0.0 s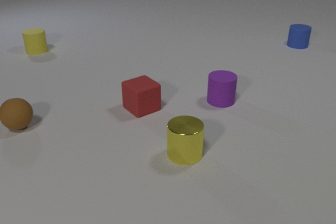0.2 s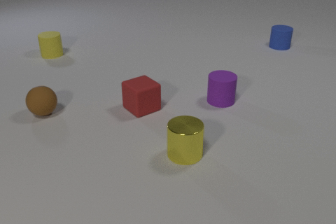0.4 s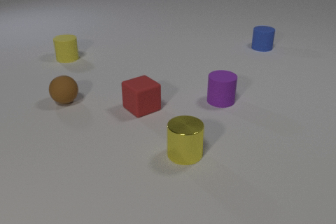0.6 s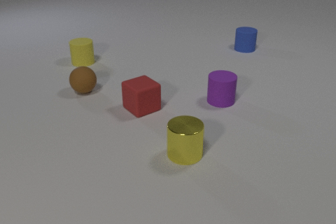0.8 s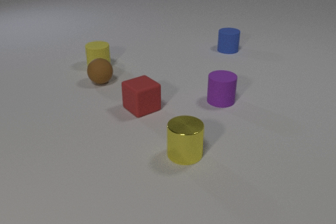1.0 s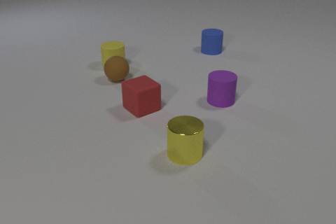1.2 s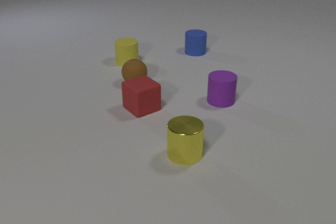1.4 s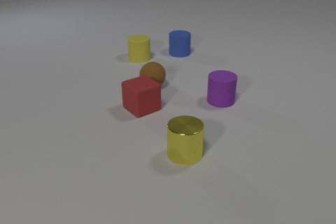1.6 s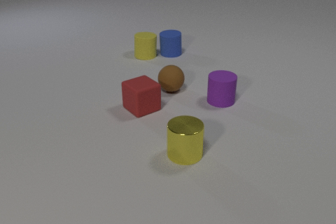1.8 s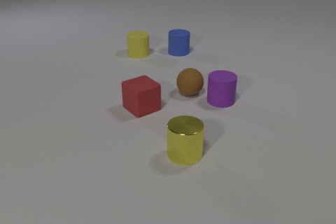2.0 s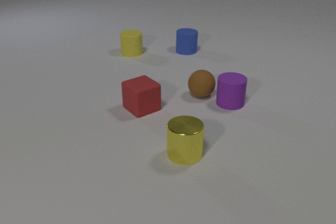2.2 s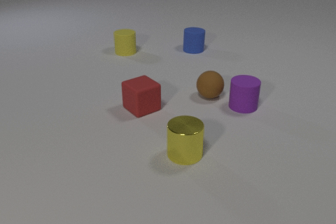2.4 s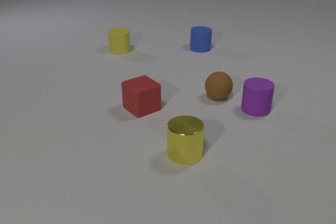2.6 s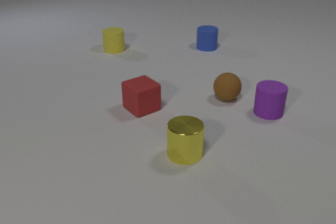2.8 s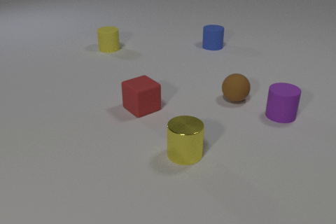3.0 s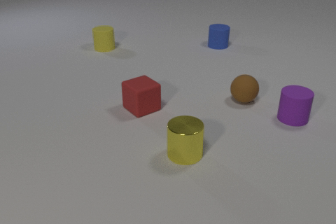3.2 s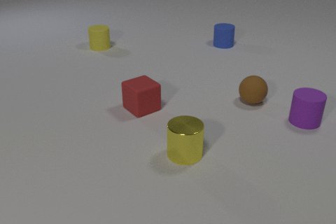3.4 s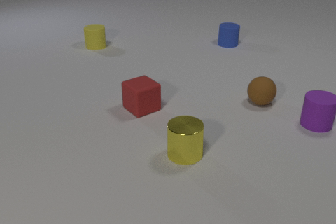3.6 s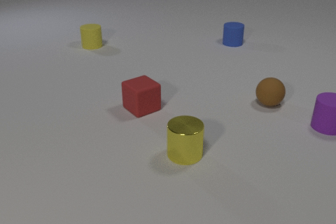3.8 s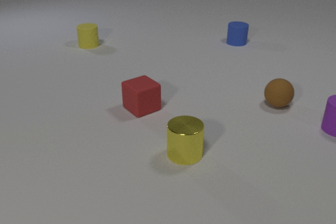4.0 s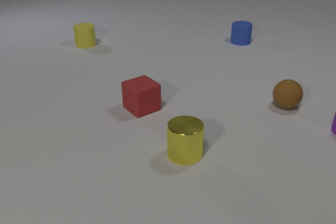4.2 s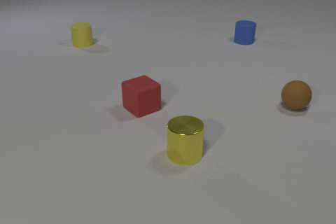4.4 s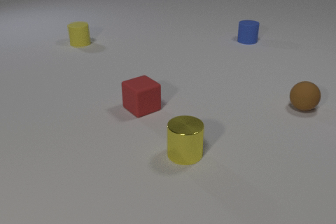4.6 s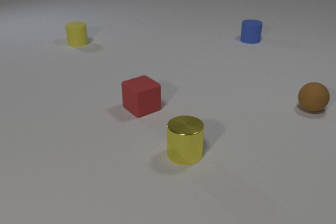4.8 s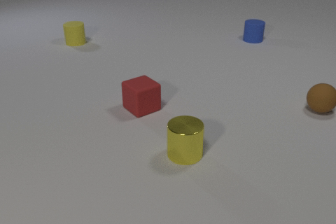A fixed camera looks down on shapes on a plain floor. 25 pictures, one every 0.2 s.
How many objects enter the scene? 0.
Are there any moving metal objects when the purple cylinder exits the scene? no.
What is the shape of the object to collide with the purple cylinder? sphere.
0.0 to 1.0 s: The yellow rubber cylinder slides to the right and toward the camera. The brown rubber sphere rolls to the right and away from the camera. The blue rubber cylinder slides to the left and toward the camera. The yellow rubber cylinder and the brown rubber sphere collide.
1.0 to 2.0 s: The yellow rubber cylinder slides away from the camera and to the right. The brown rubber sphere rolls to the right and toward the camera. The blue rubber cylinder slides to the left. The purple rubber cylinder slides to the right. The yellow rubber cylinder and the blue rubber cylinder collide. The brown rubber sphere and the purple rubber cylinder collide.
2.0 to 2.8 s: The yellow rubber cylinder slides to the left and away from the camera. The brown rubber sphere rolls to the right. The blue rubber cylinder slides to the right and away from the camera. The purple rubber cylinder slides to the right.
2.8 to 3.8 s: The yellow rubber cylinder slides to the left and away from the camera. The brown rubber sphere rolls to the right. The blue rubber cylinder slides to the right and away from the camera. The purple rubber cylinder slides to the right.
3.8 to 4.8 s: The yellow rubber cylinder slides to the left and away from the camera. The brown rubber sphere rolls to the right. The blue rubber cylinder slides to the right and away from the camera. The purple rubber cylinder slides to the right, leaves at the right edge.
